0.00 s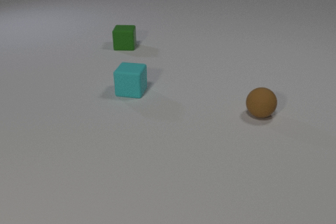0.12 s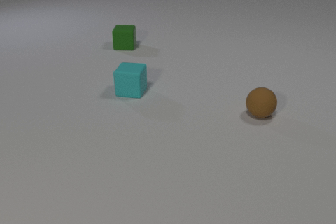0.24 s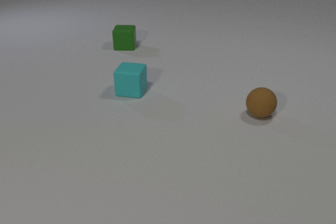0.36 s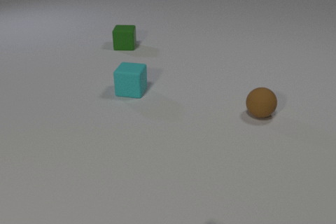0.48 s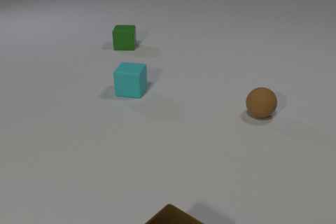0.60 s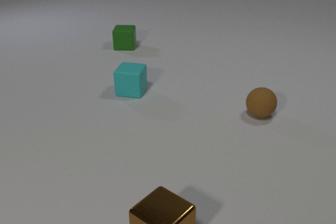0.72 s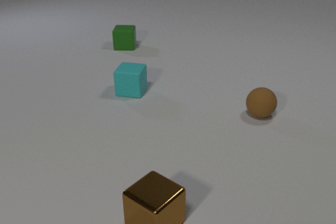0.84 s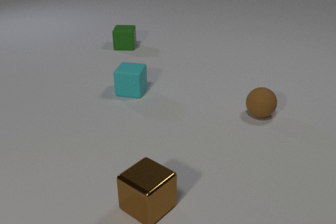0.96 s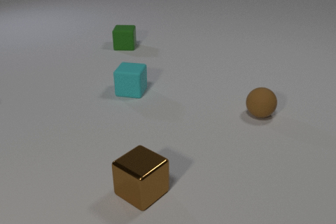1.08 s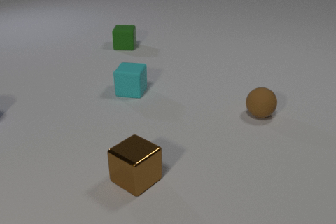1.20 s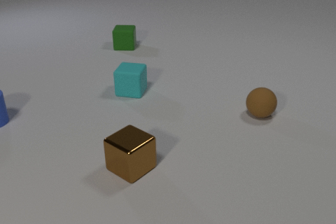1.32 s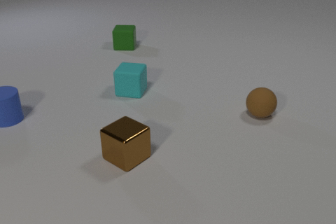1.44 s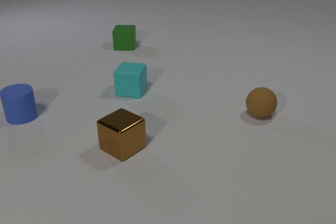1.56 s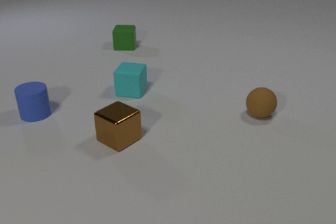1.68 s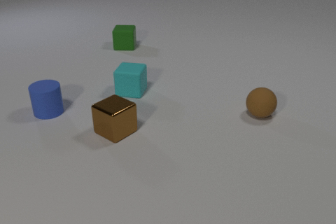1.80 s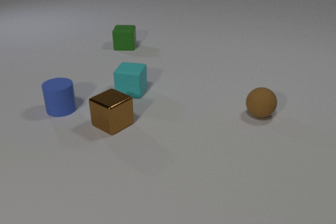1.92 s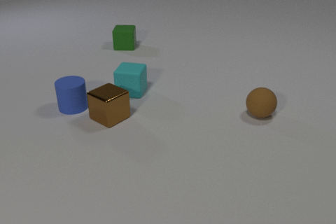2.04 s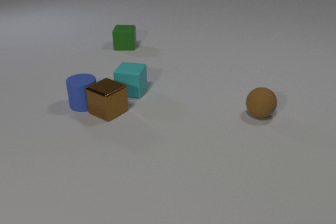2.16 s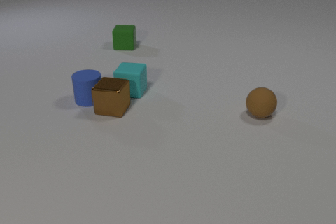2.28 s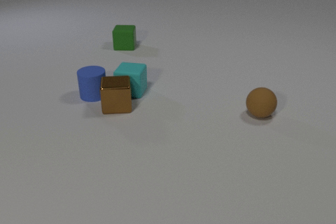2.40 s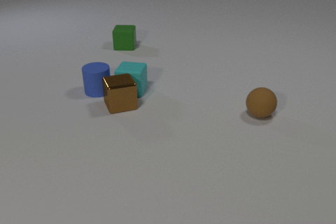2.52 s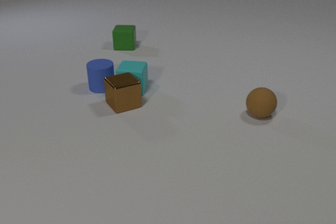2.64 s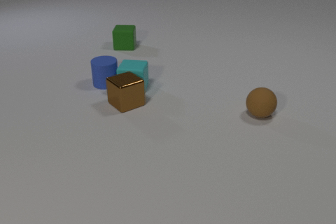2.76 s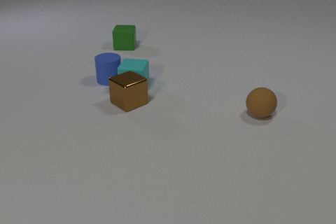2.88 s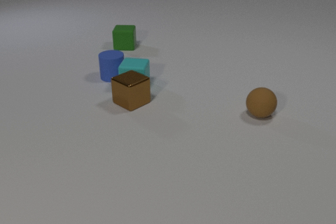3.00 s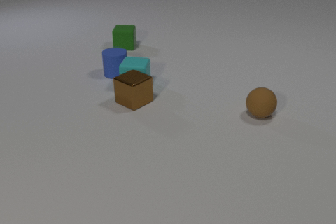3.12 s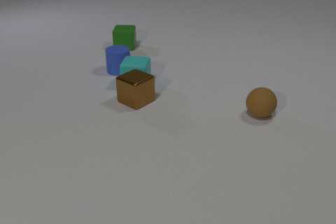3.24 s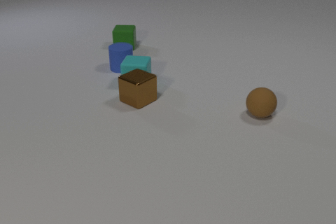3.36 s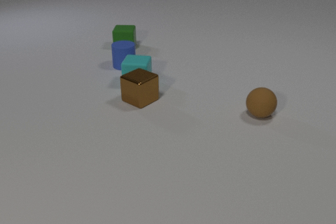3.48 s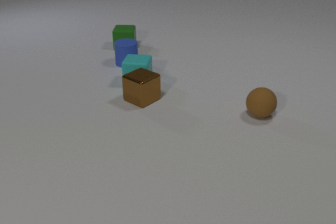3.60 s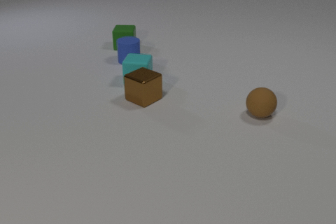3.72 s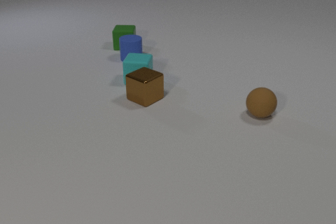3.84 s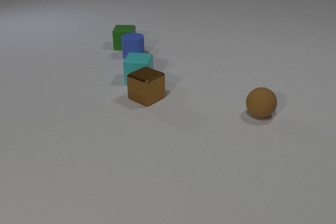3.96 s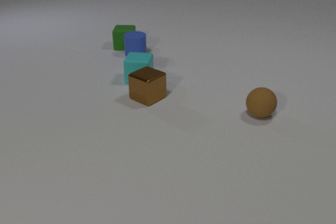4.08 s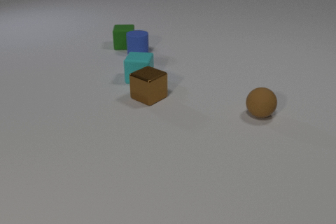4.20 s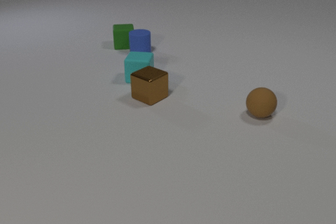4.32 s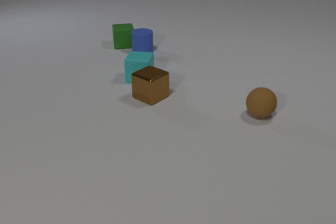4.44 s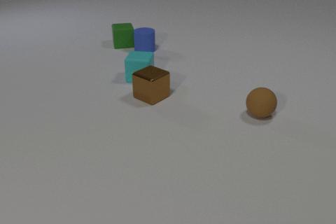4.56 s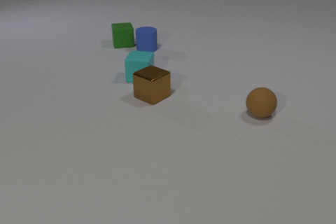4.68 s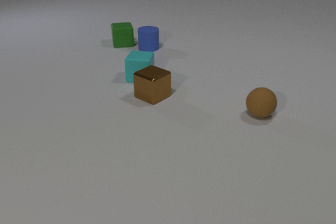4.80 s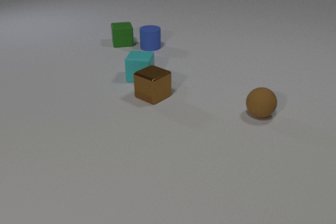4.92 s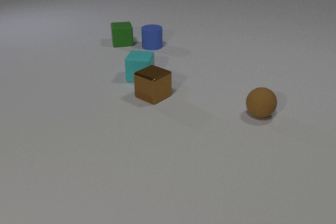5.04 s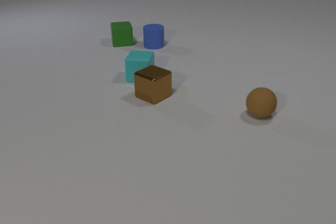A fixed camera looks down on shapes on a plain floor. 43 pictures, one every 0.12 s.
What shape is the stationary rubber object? sphere.
What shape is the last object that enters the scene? cylinder.
How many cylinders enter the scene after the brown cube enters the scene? 1.
0.00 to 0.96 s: The brown metal cube comes in at the bottom edge, slides away from the camera.
0.96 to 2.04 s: The brown metal cube slides away from the camera. The blue rubber cylinder comes in at the left edge, slides to the right. The brown metal cube and the blue rubber cylinder collide.
2.04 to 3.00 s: The brown metal cube slides to the right and away from the camera, spins so that its near face slides to the right, counterclockwise seen from above. The blue rubber cylinder slides away from the camera and to the right. The cyan rubber cube slides away from the camera. The brown metal cube and the cyan rubber cube collide.
3.00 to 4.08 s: The brown metal cube slides to the right and away from the camera. The blue rubber cylinder slides away from the camera and to the right. The cyan rubber cube slides away from the camera. The blue rubber cylinder and the green rubber cube collide.
4.08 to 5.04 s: The blue rubber cylinder slides away from the camera and to the right. The green rubber cube slides away from the camera.
